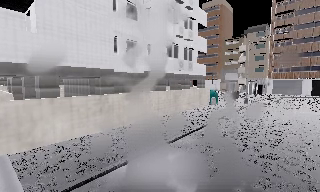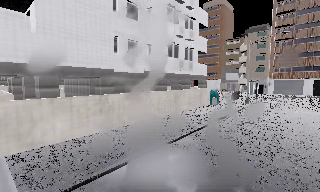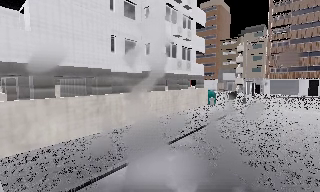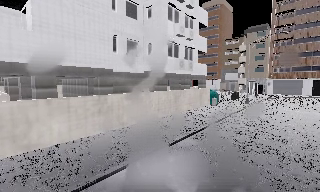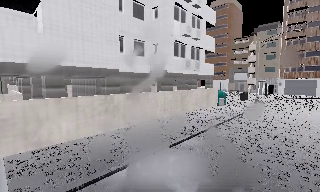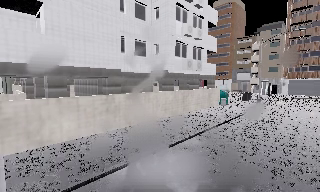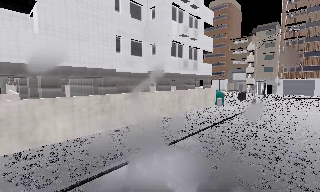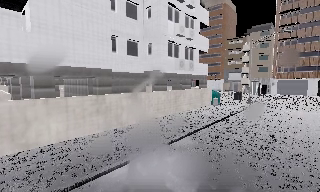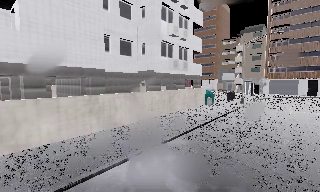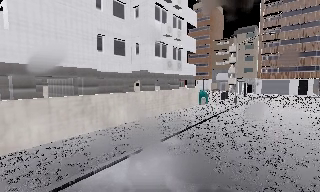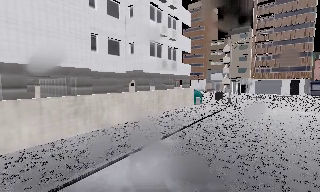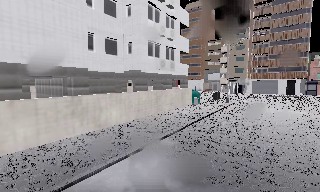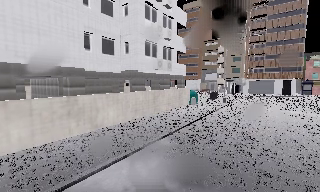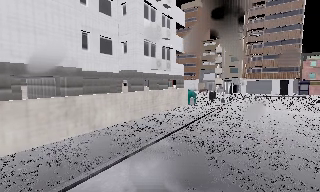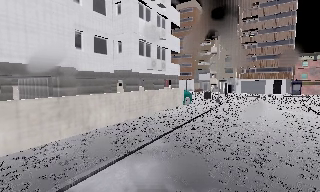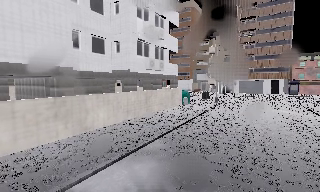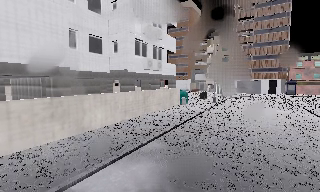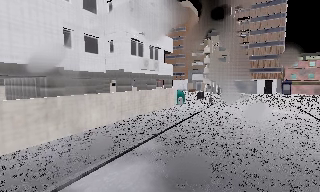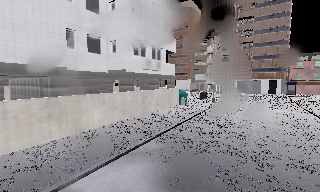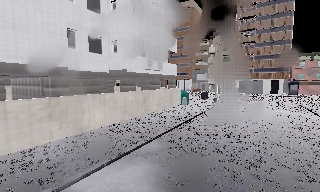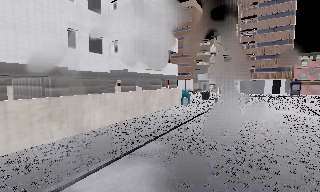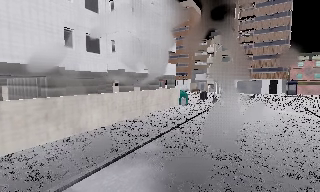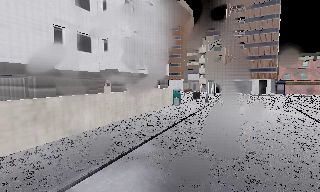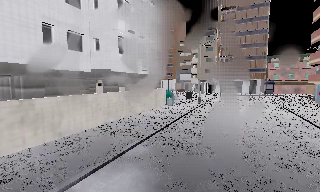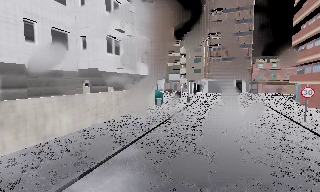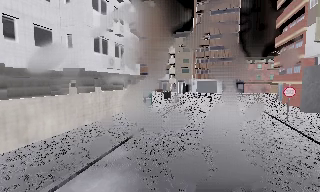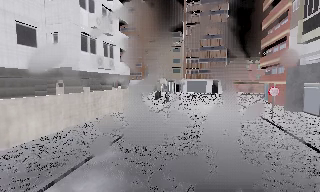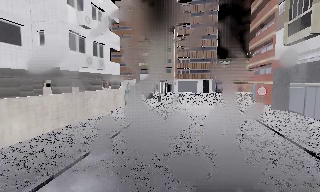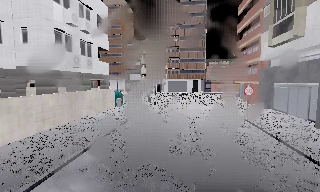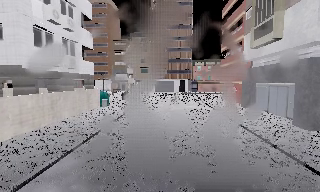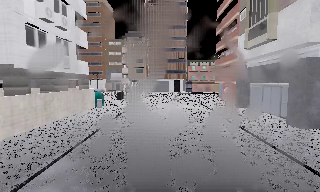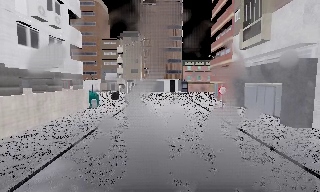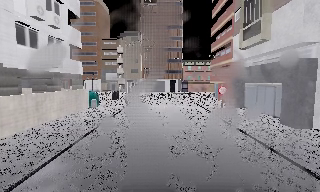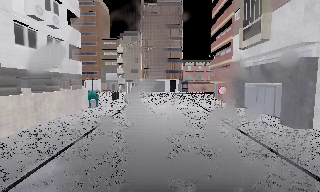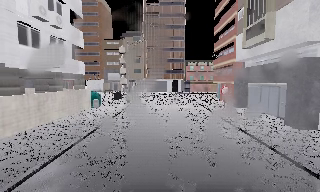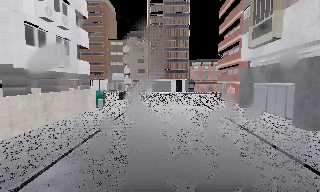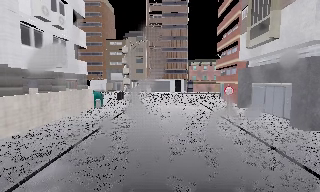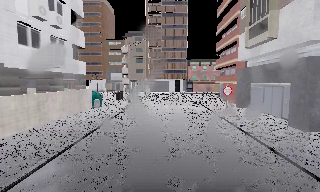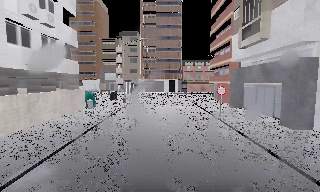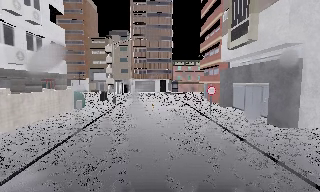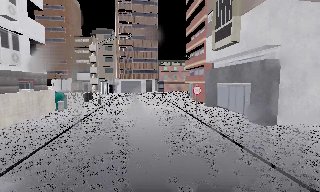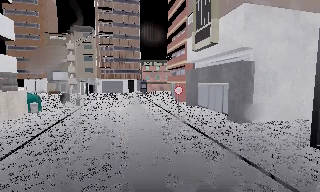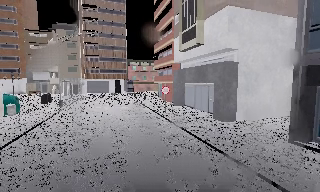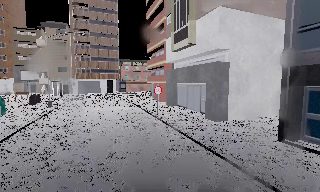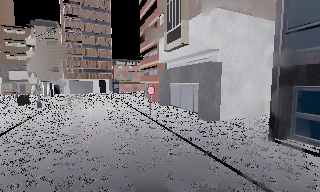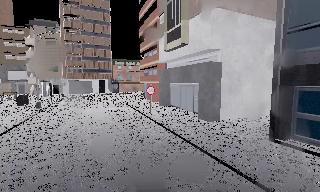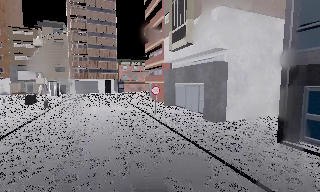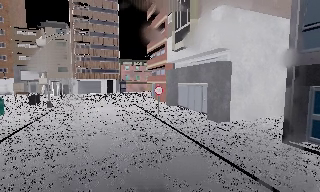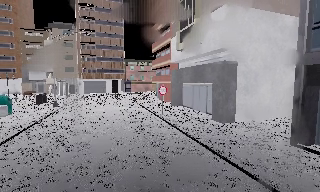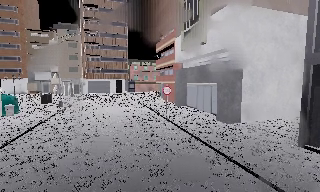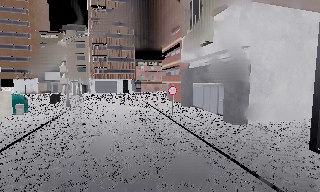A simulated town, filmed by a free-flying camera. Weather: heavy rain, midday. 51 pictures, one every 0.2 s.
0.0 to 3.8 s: The camera travels forward, about 1 m, so what stands in front looms larger.
3.8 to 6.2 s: The camera pans to its right, which is clockwise from overhead, by about 30 degrees. It travels forward, about 0.5 m.
6.2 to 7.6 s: The camera shifts only a little, or ends up much as it began.
7.6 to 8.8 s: The camera pans to its right, which is clockwise from overhead, by about 25 degrees.
8.8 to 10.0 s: The camera shifts only a little, or ends up much as it began.
The film runs forward here.
